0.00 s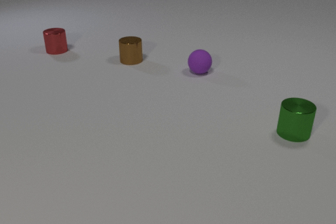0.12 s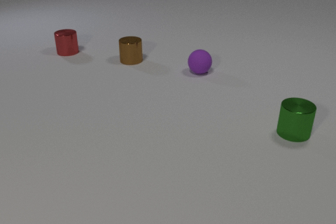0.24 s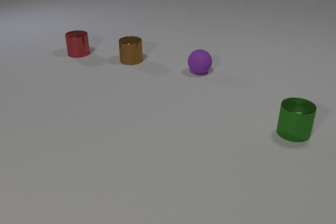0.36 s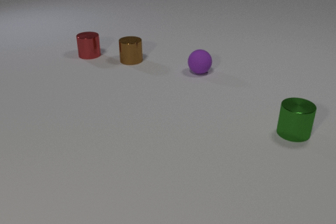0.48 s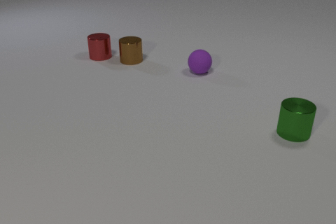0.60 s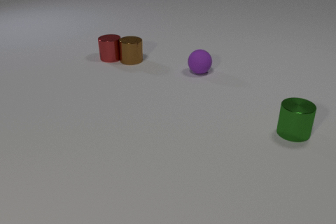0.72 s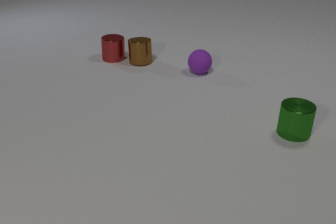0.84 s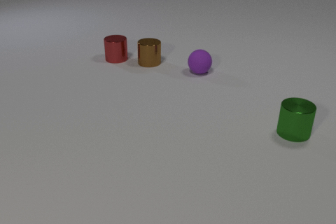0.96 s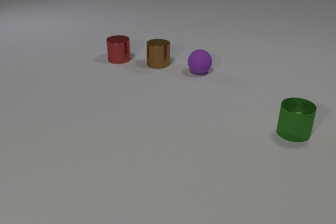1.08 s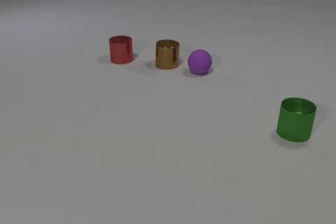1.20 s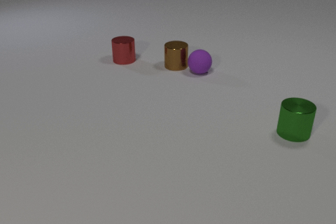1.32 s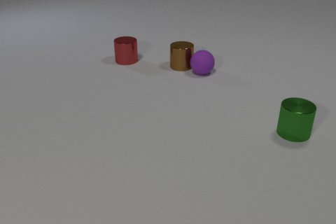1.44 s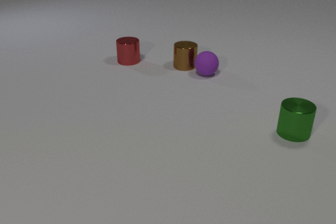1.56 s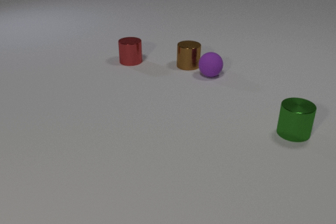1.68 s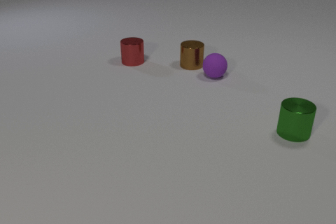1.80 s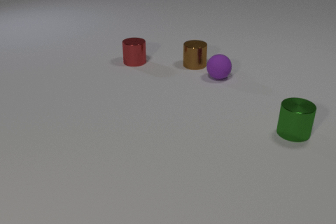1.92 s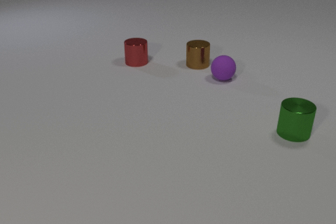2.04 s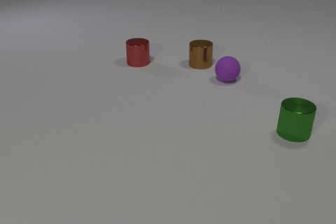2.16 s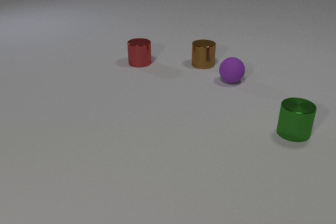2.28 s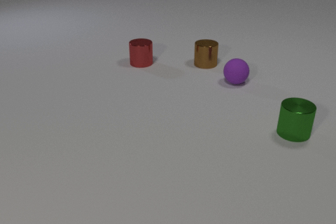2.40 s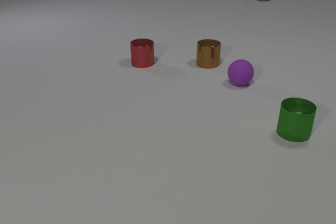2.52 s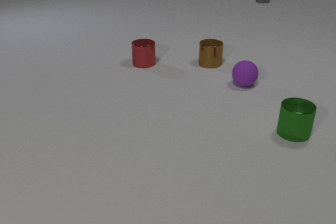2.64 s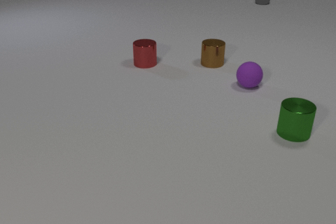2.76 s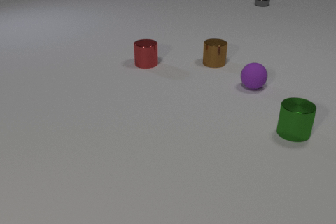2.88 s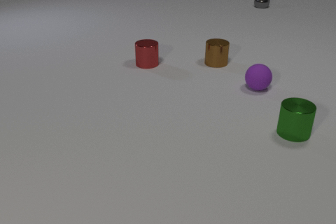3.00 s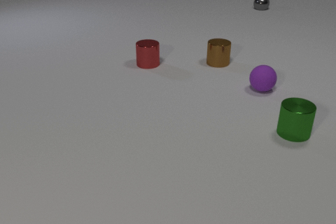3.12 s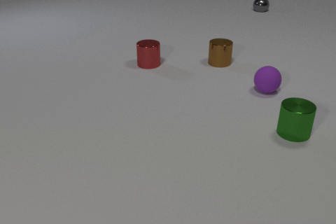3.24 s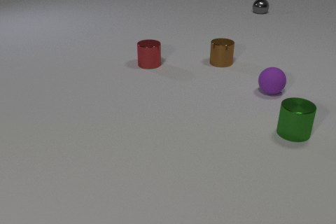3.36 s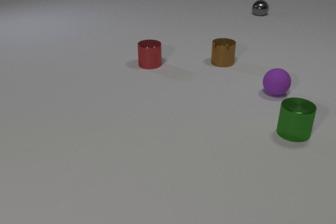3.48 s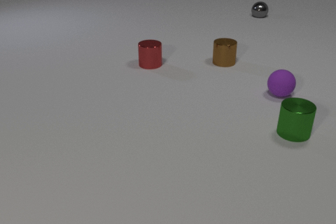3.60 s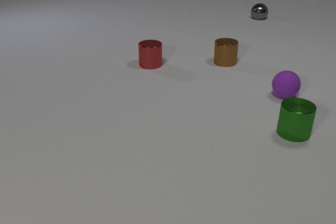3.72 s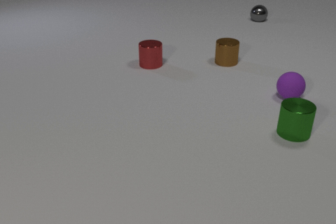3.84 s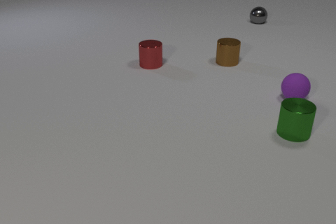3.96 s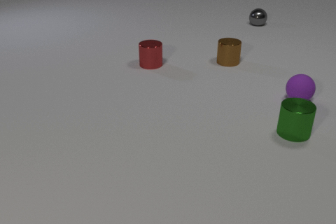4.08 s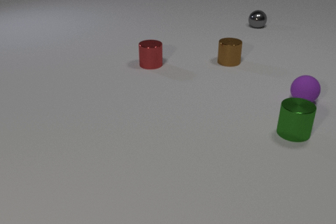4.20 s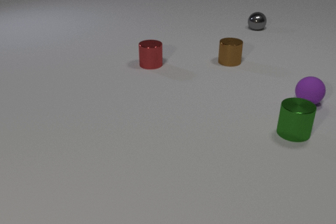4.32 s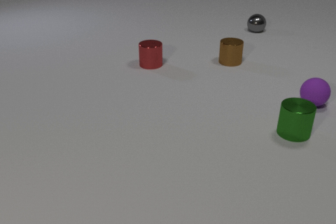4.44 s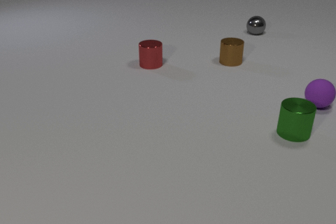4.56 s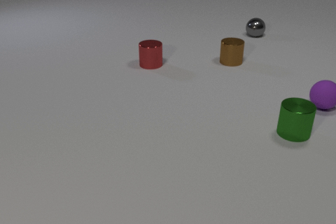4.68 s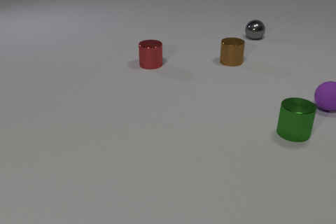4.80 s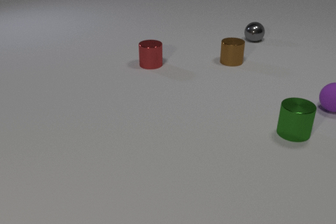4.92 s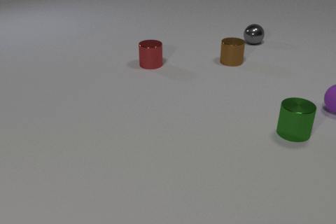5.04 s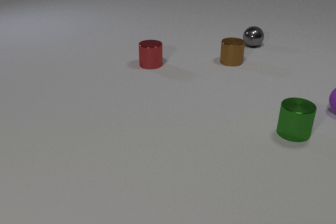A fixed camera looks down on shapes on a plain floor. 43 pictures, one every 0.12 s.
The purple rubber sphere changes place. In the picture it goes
to the right.
The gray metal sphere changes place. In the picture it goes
toward the camera.
0.00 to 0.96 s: The red metal cylinder slides to the right and toward the camera. The brown metal cylinder slides to the right. The red metal cylinder and the brown metal cylinder collide.
0.96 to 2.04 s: The red metal cylinder slides to the right and toward the camera. The brown metal cylinder slides to the right. The purple rubber sphere rolls to the right and toward the camera. The brown metal cylinder and the purple rubber sphere collide.
2.04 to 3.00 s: The red metal cylinder slides to the right and toward the camera. The brown metal cylinder slides to the right. The purple rubber sphere rolls to the right and toward the camera. The gray metal sphere comes in at the top edge, rolls toward the camera.
3.00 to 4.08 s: The brown metal cylinder slides to the right. The purple rubber sphere rolls to the right. The gray metal sphere rolls toward the camera.
4.08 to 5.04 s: The purple rubber sphere rolls to the right. The gray metal sphere rolls toward the camera.
Are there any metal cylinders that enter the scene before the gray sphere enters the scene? no.
How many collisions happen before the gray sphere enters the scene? 2.
What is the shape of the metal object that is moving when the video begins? cylinder.
